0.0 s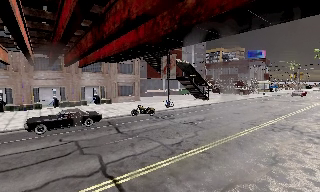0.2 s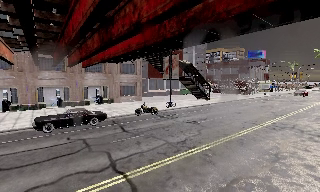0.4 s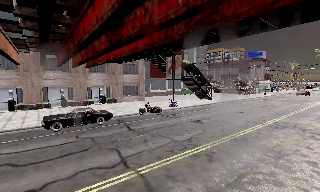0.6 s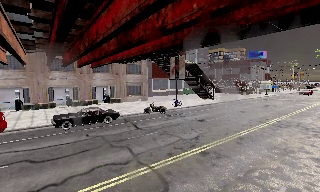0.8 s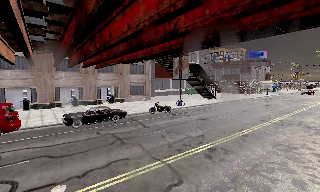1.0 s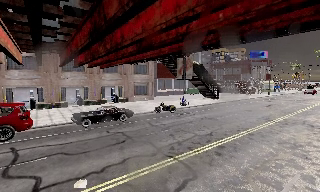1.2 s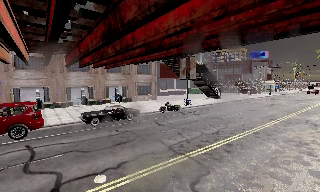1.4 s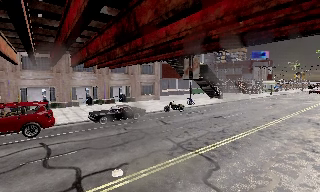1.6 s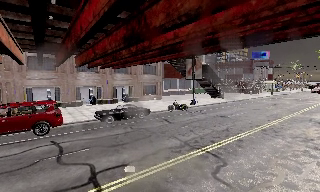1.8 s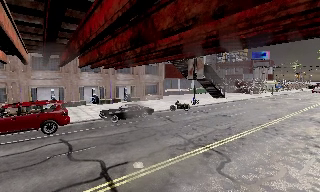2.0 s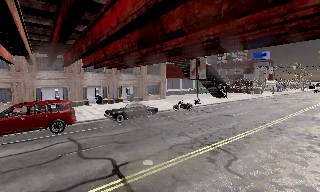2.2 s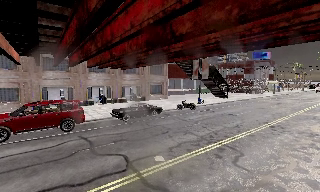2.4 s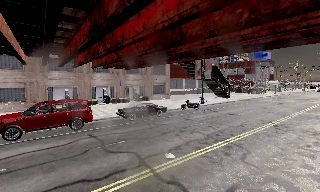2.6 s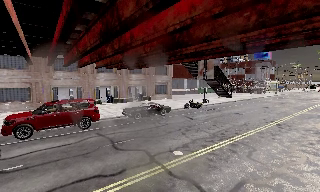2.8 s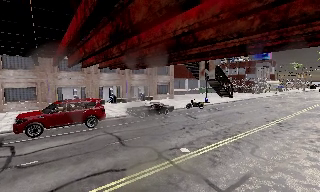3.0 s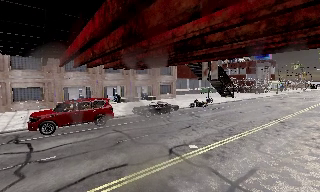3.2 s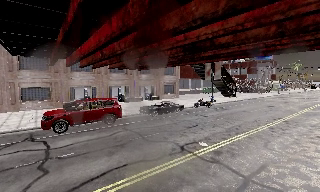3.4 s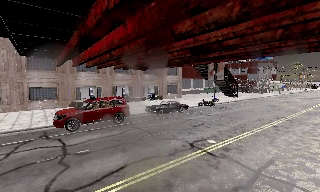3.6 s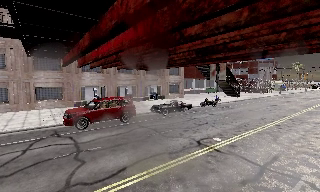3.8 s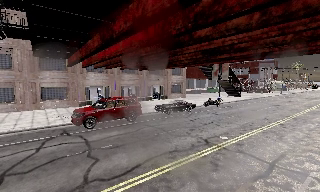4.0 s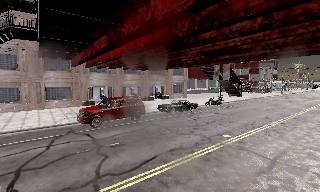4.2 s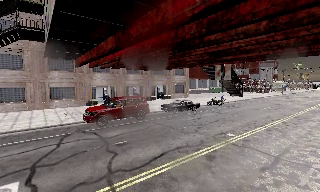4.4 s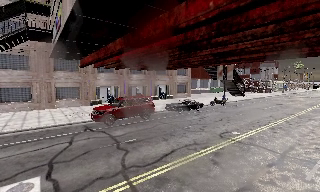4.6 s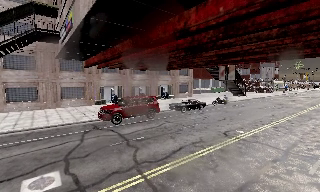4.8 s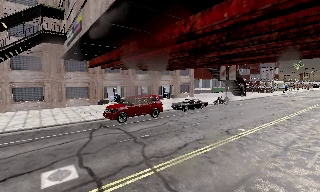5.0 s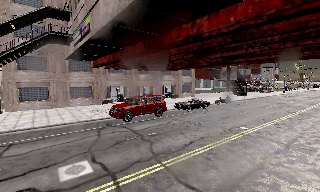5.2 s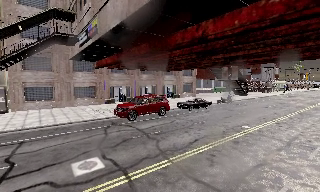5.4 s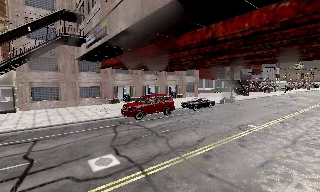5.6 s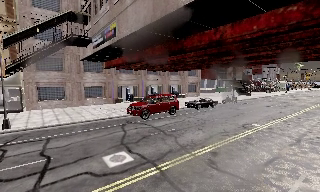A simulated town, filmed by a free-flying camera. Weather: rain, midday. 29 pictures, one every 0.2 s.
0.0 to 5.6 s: The camera travels to its left and backward, about 15 m, so close, fixed things drift to the right.
The film runs backward here.
